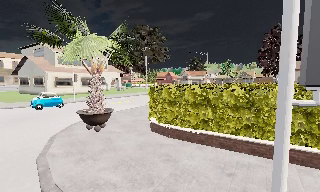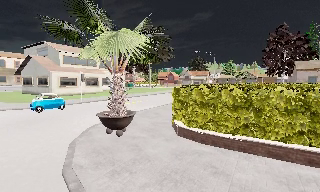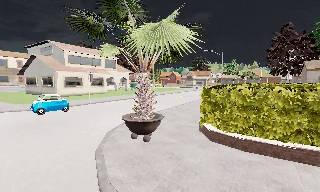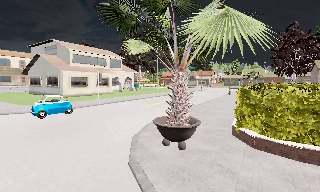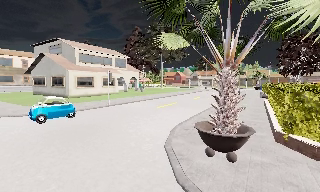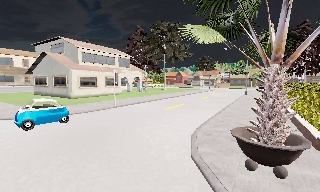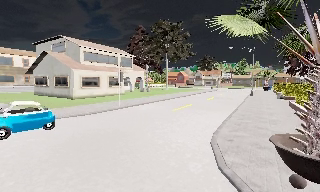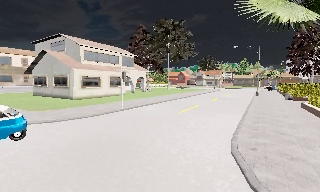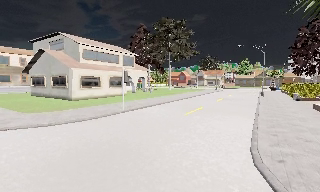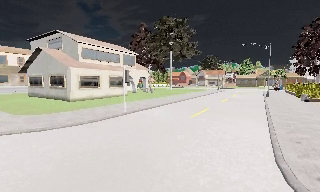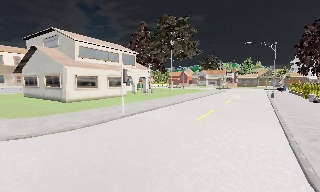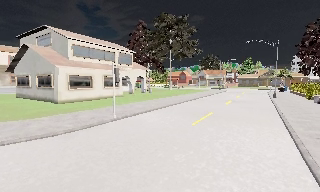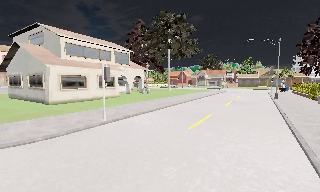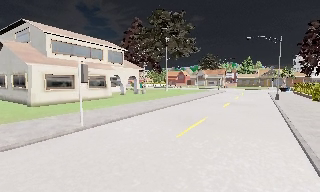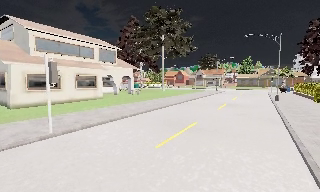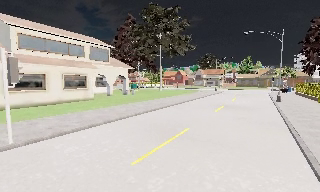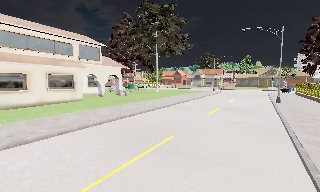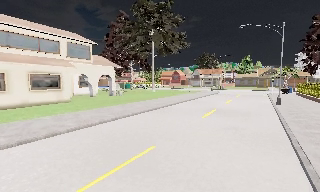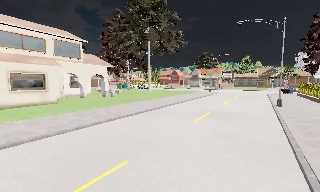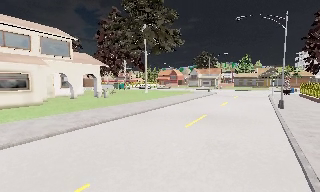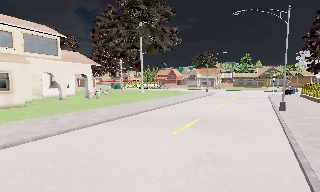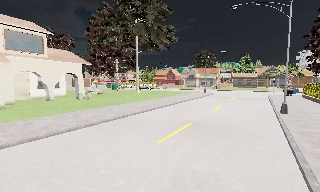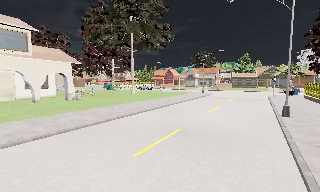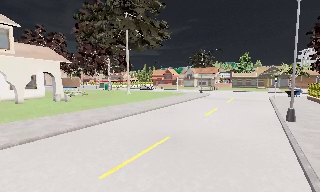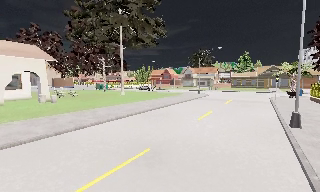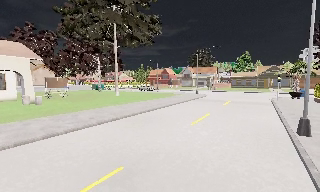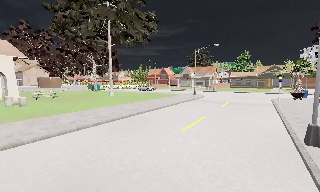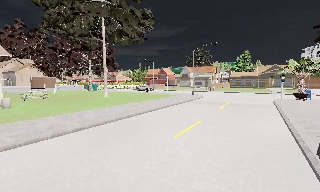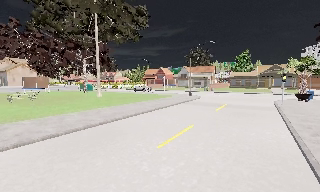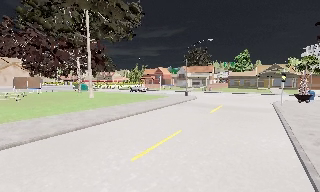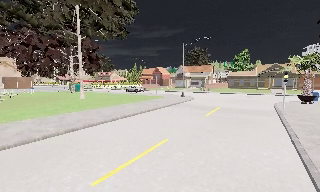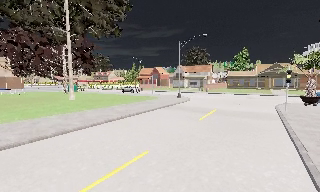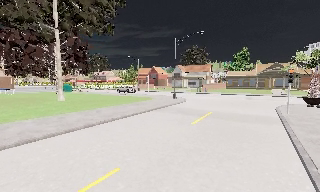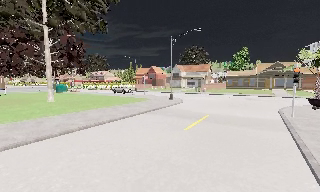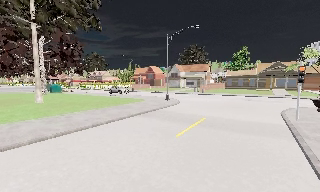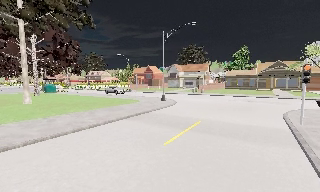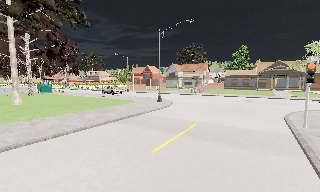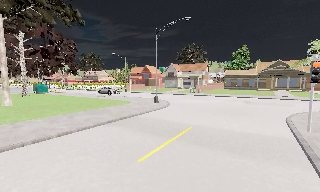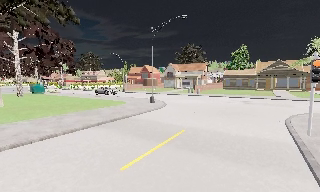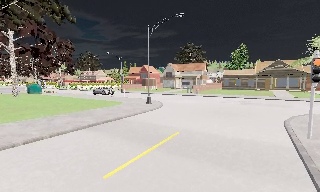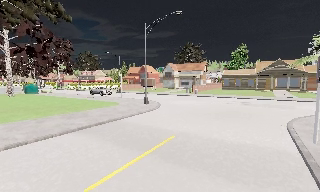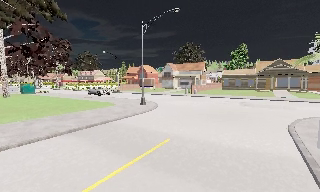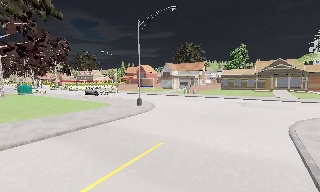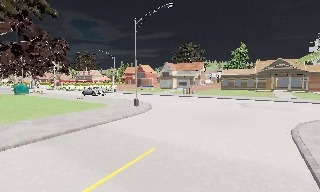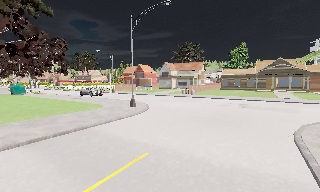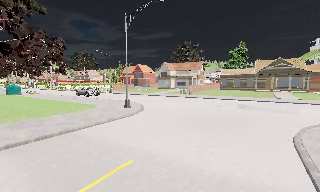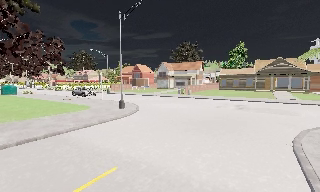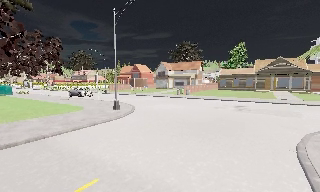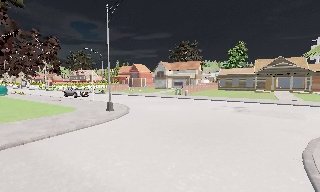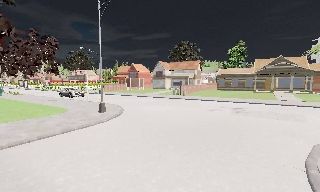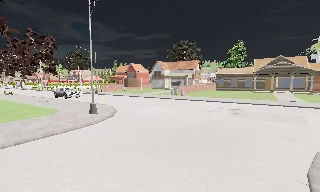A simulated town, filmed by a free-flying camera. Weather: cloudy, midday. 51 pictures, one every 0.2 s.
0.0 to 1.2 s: The camera travels to its left and forward, about 7 m, so close, fixed things drift to the right.
1.2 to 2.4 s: The camera travels forward, about 5 m, so what stands in front looms larger.
2.4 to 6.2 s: The camera travels forward and to its right, about 25 m, so what stands in front looms larger.
6.2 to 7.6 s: The camera travels forward and to its right, about 6 m, so what stands in front looms larger. It loses speed.
7.6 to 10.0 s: The camera travels forward and to its right, about 7 m, so what stands in front looms larger.
The film runs forward here.
